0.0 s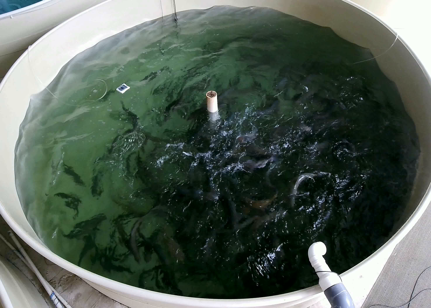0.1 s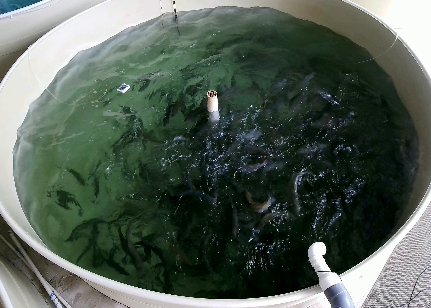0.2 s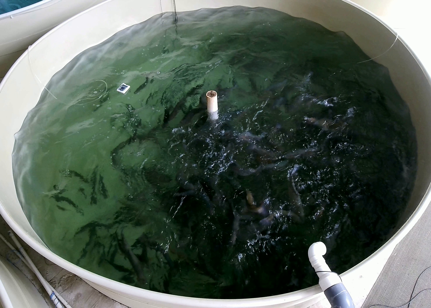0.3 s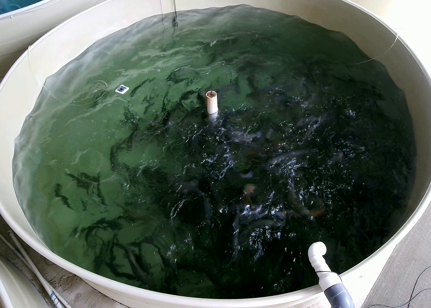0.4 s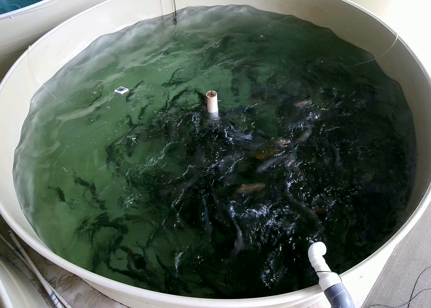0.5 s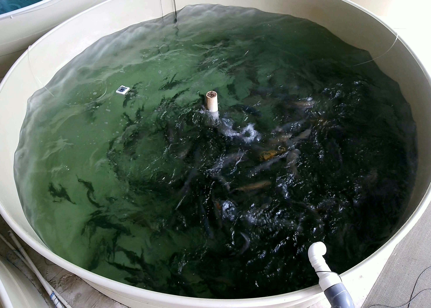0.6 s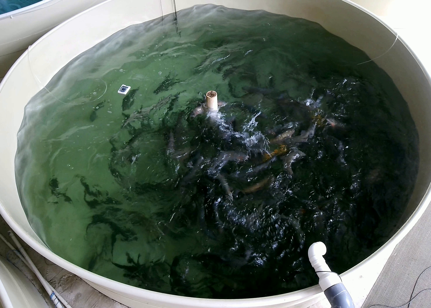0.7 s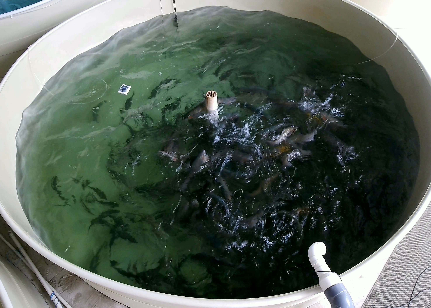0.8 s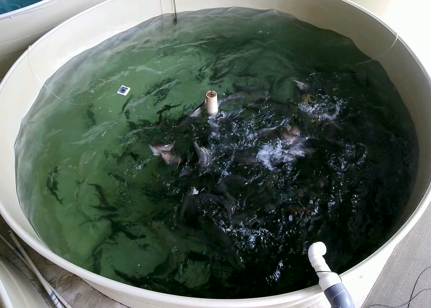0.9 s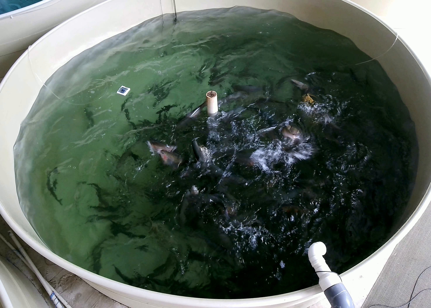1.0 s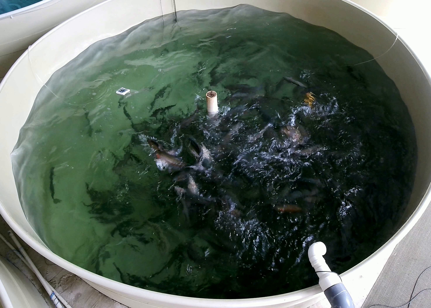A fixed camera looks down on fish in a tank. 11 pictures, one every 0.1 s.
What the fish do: Strong feeding.
